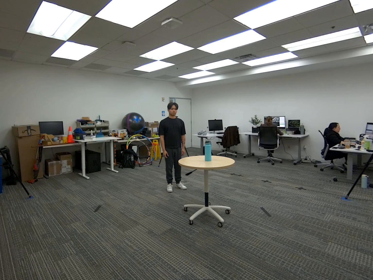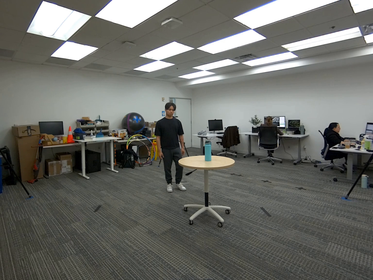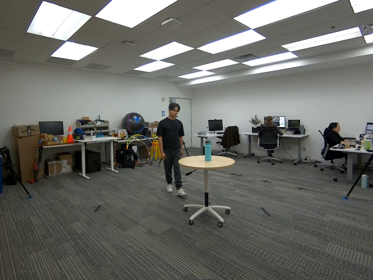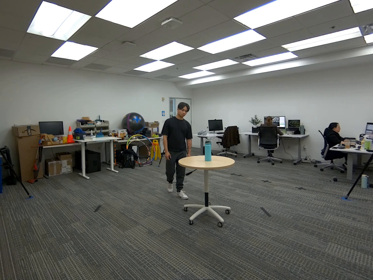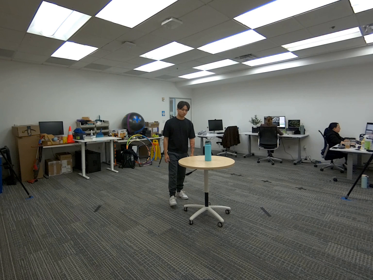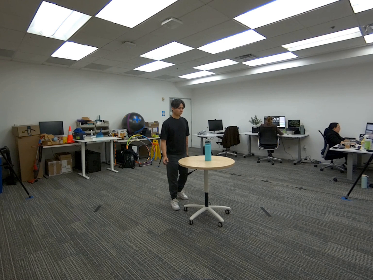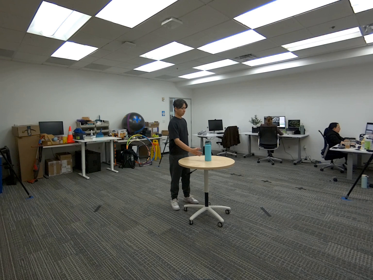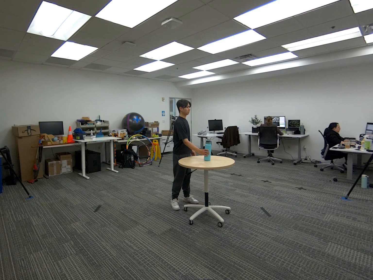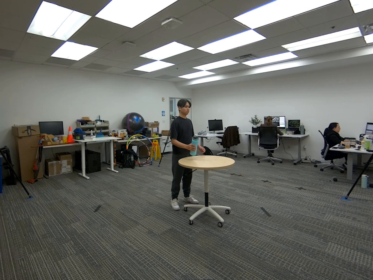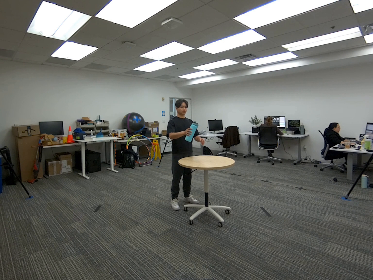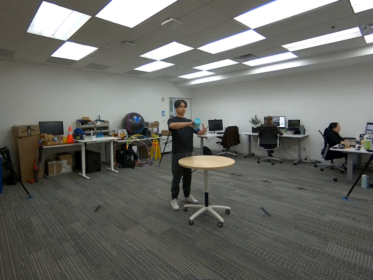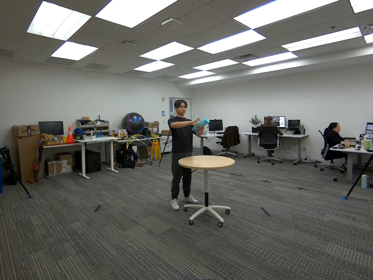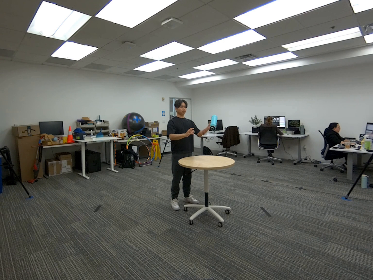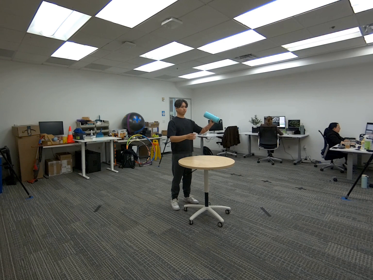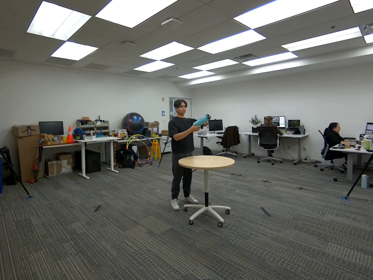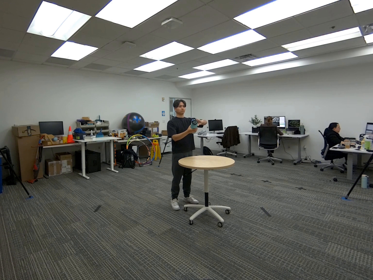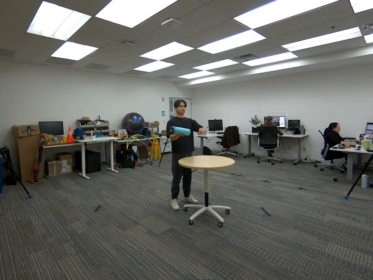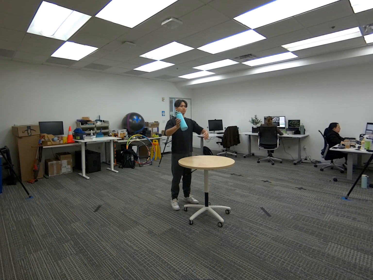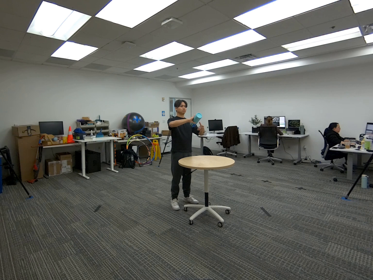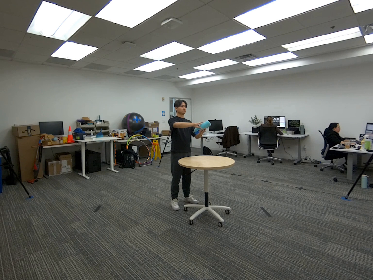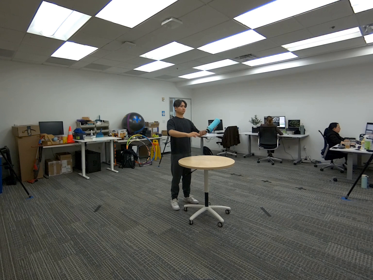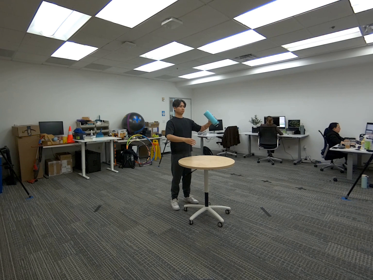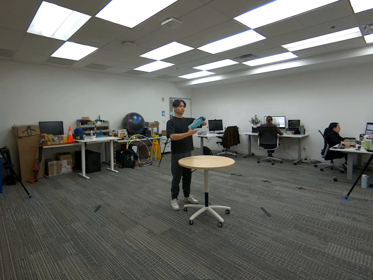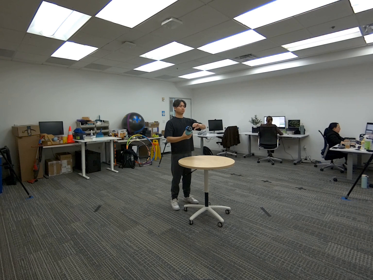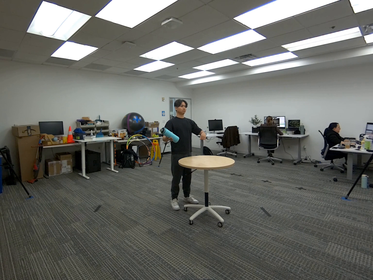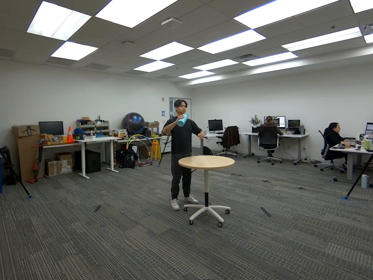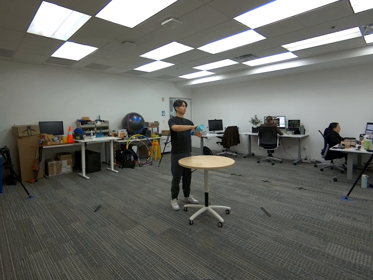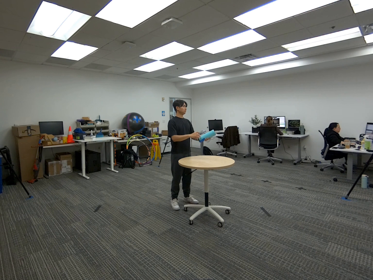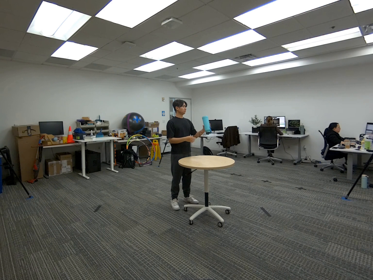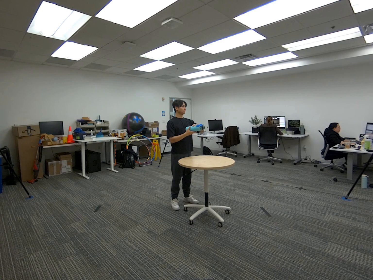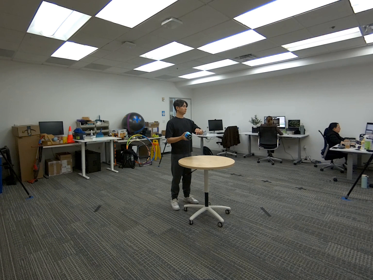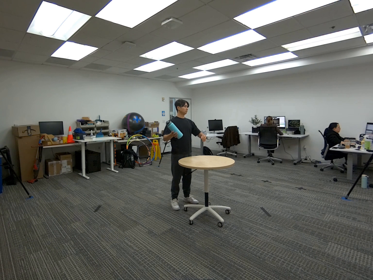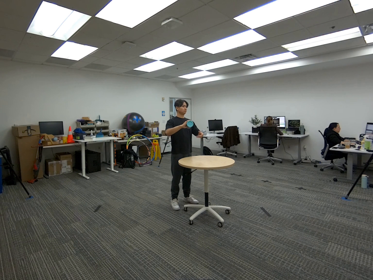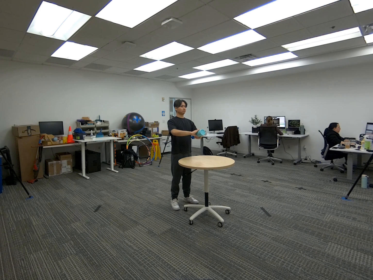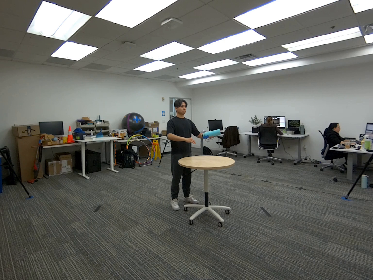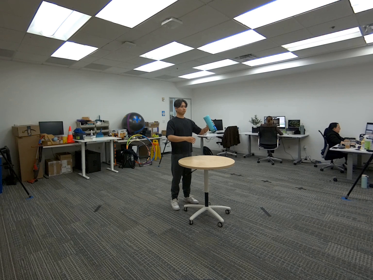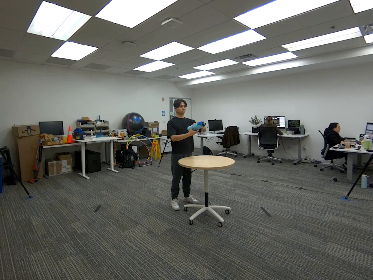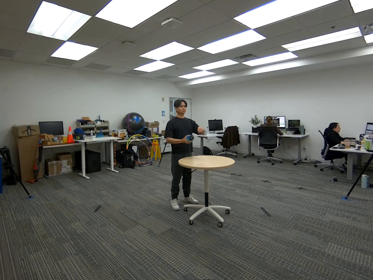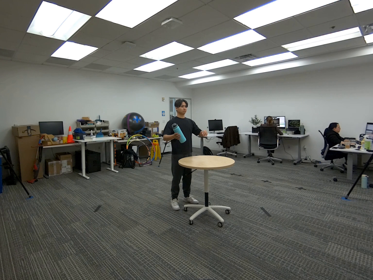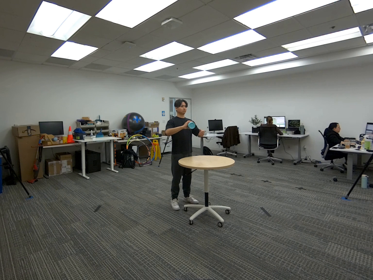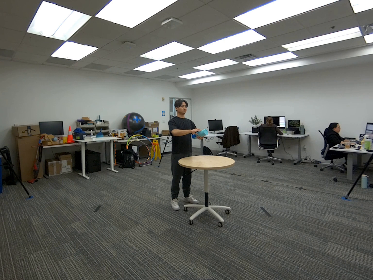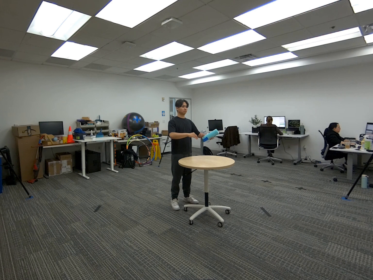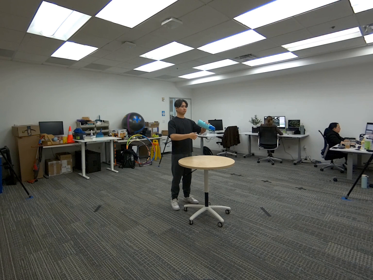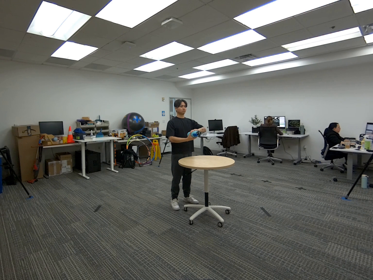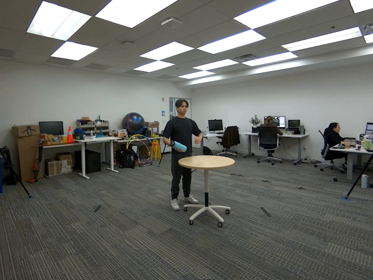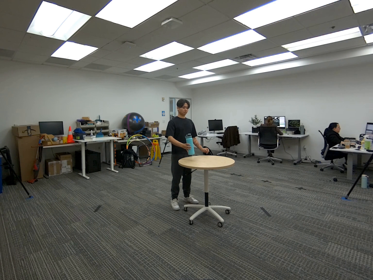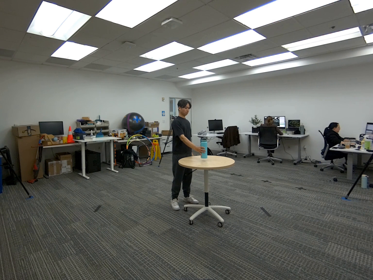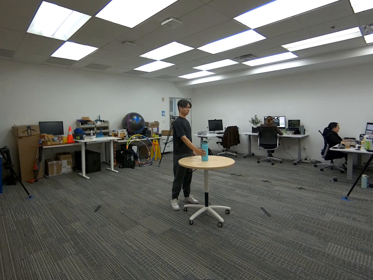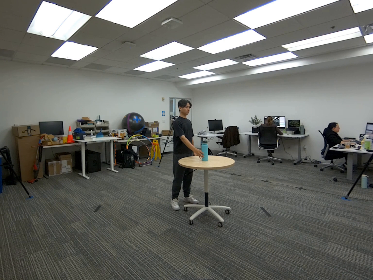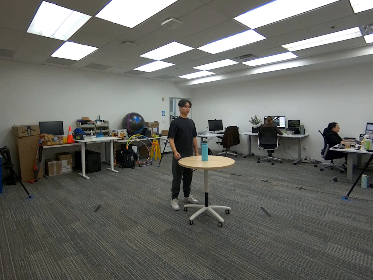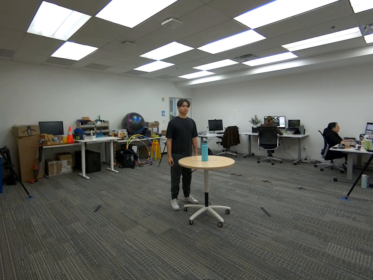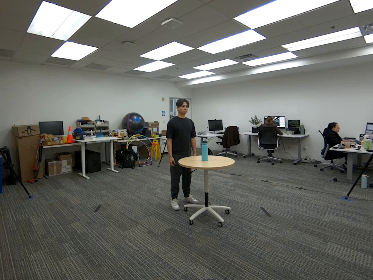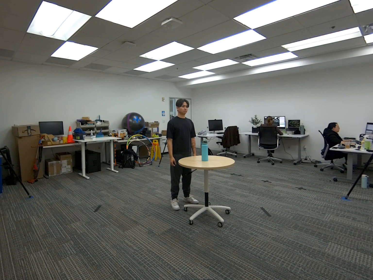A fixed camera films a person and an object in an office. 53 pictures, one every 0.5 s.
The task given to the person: Walk to the cyan water bottle on the round table. Pick up the bottle with your right hand, rotate and hand it over to your left hand. And keep alternating hands while rotating the bottle. Once done, place the bottle back on the round table.
